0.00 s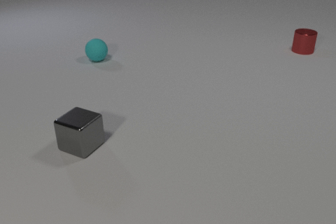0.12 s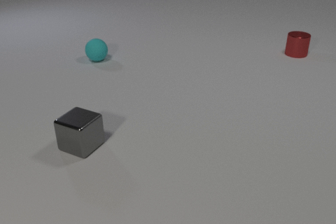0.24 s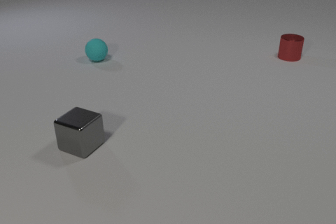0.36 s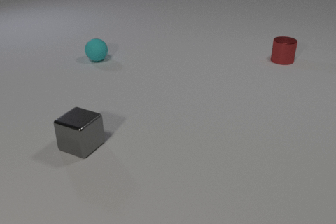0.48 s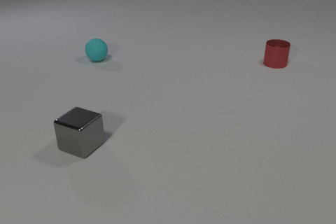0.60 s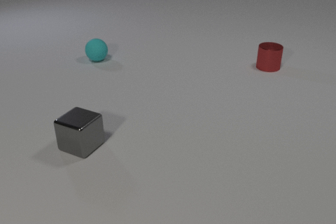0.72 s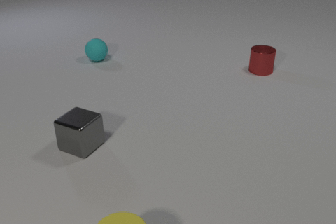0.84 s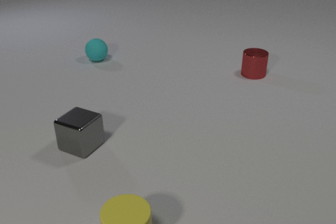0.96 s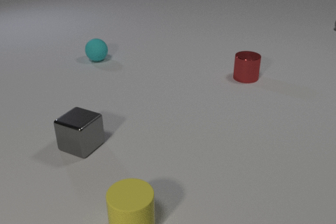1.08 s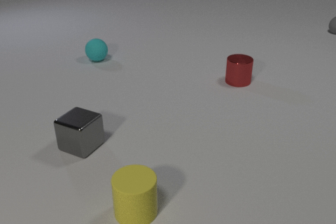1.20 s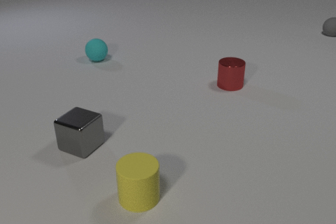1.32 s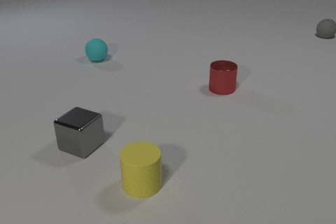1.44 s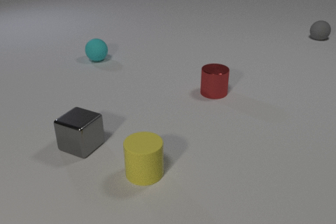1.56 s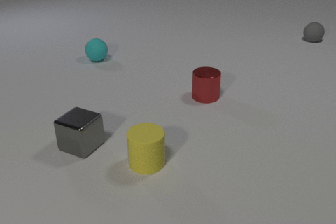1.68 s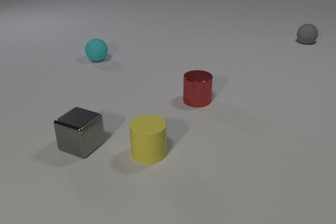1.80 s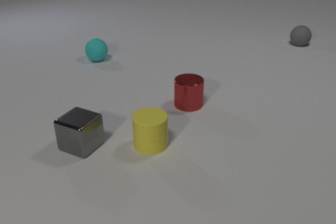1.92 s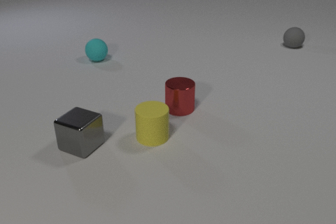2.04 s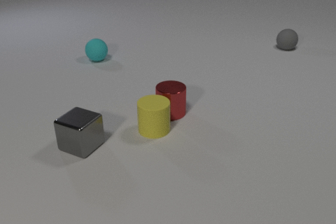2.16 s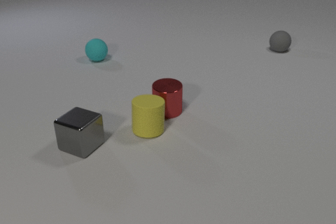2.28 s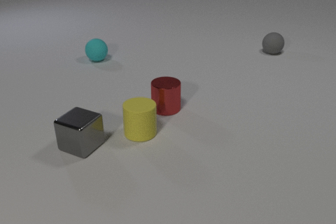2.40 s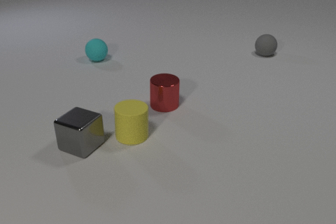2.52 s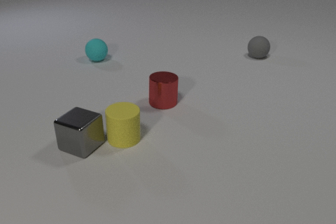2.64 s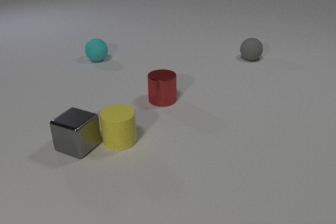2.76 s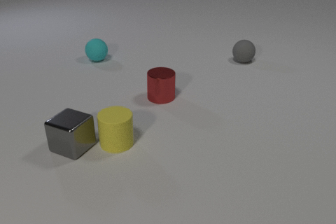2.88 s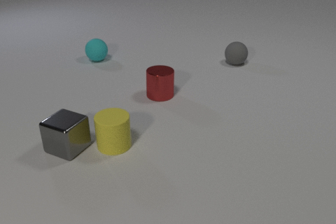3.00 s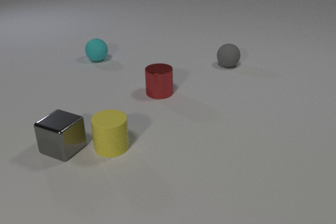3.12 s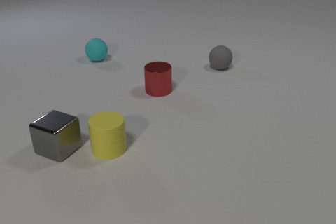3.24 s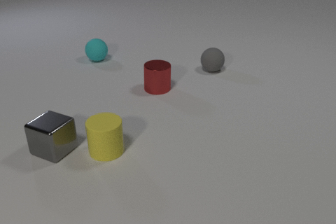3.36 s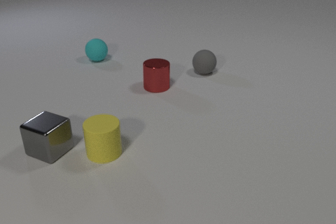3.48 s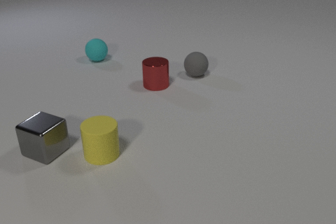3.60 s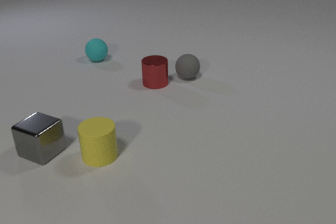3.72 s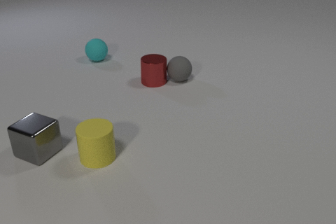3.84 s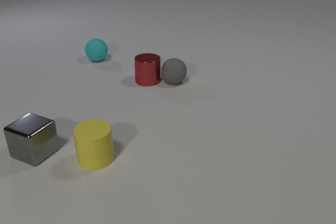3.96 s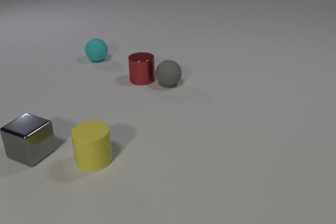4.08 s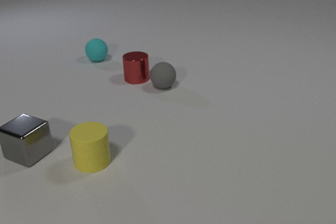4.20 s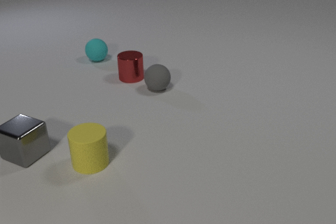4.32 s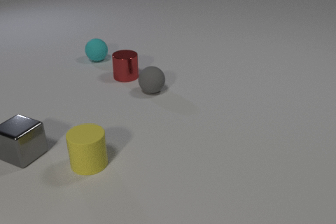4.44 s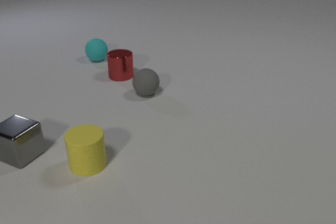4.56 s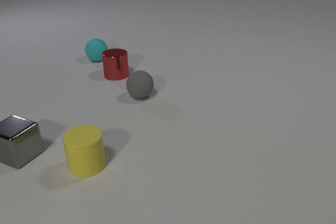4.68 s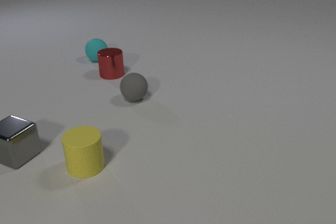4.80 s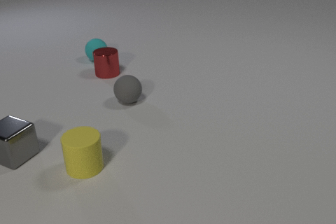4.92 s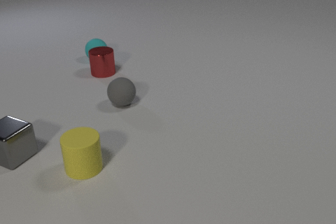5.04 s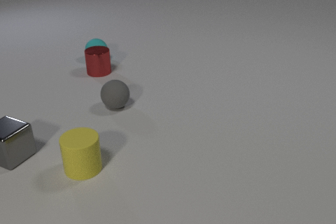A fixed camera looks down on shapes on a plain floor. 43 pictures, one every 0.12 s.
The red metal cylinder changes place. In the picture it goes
to the left.
0.00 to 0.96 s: The yellow rubber cylinder comes in at the bottom edge, slides away from the camera. The red metal cylinder slides toward the camera and to the left.
0.96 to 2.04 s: The yellow rubber cylinder slides away from the camera. The red metal cylinder slides toward the camera and to the left. The gray rubber sphere rolls toward the camera and to the left.
2.04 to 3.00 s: The yellow rubber cylinder slides to the left and toward the camera. The red metal cylinder slides away from the camera. The gray rubber sphere rolls toward the camera and to the left. The gray metal cube slides to the left. The yellow rubber cylinder and the red metal cylinder collide. The yellow rubber cylinder and the gray metal cube collide.
3.00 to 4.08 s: The yellow rubber cylinder slides toward the camera and to the left. The red metal cylinder slides away from the camera and to the left. The gray rubber sphere rolls to the left and toward the camera. The gray metal cube slides to the left. The red metal cylinder and the gray rubber sphere collide.
4.08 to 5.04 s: The yellow rubber cylinder slides toward the camera and to the left. The red metal cylinder slides to the left and away from the camera. The gray rubber sphere rolls to the left and toward the camera. The gray metal cube slides to the left.
Are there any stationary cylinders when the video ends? no.
How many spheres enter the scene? 1.
What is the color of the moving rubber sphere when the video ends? gray.
